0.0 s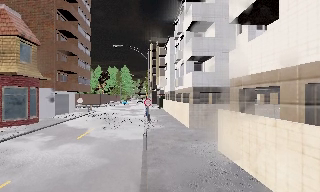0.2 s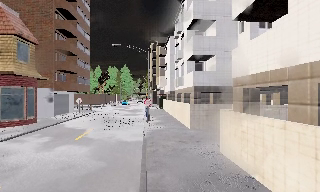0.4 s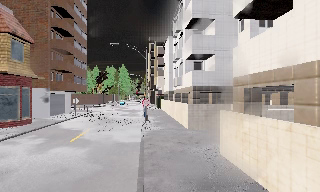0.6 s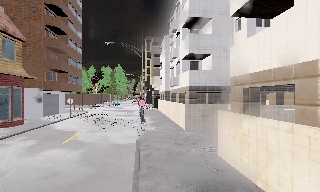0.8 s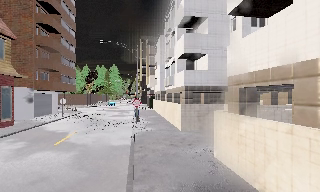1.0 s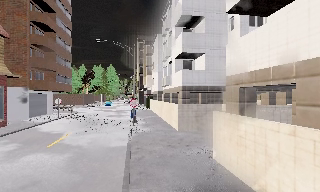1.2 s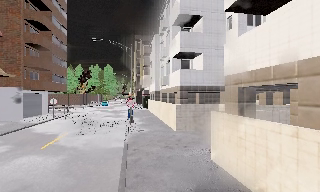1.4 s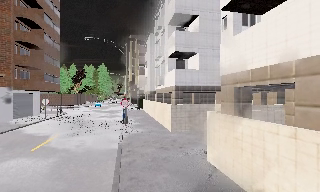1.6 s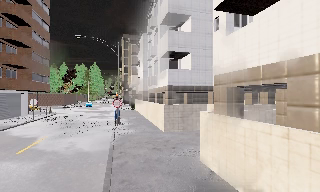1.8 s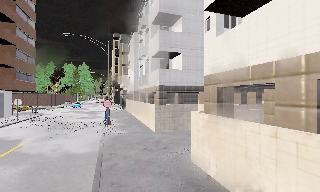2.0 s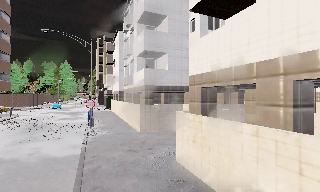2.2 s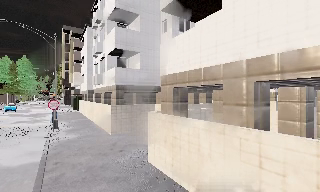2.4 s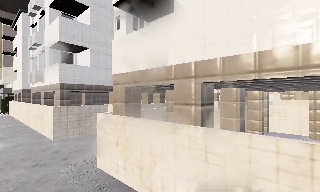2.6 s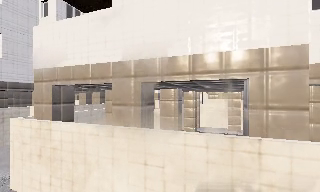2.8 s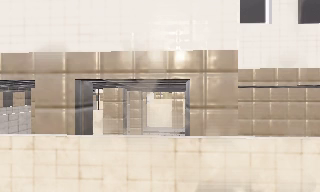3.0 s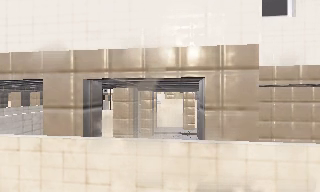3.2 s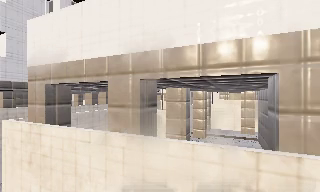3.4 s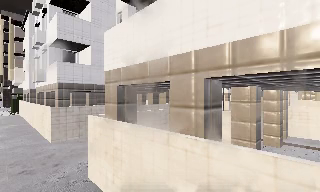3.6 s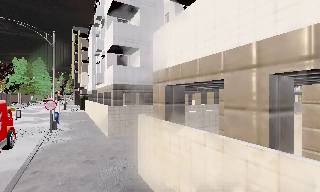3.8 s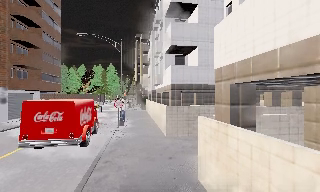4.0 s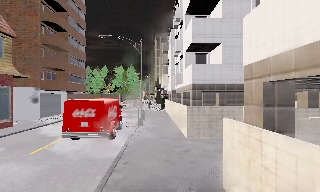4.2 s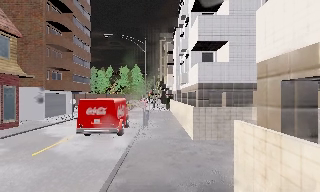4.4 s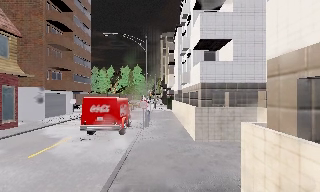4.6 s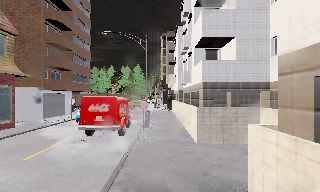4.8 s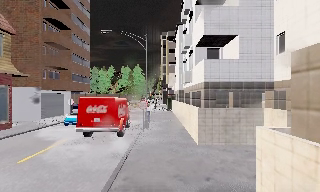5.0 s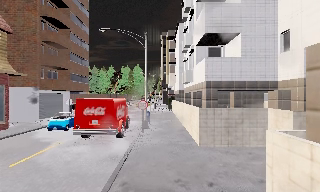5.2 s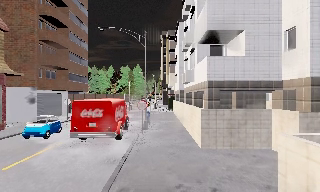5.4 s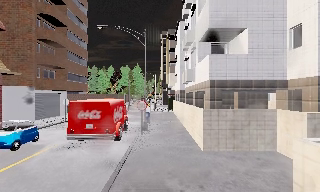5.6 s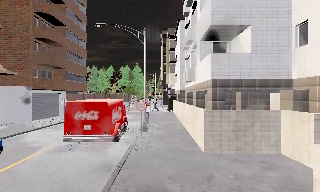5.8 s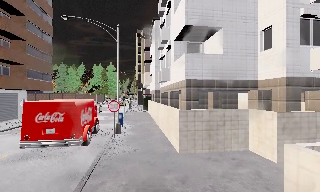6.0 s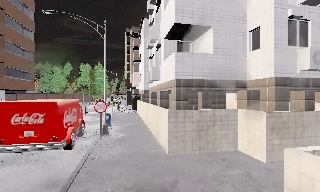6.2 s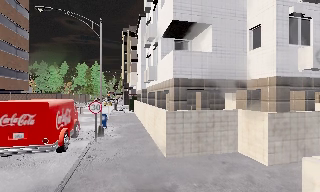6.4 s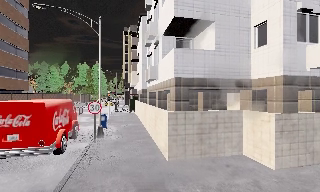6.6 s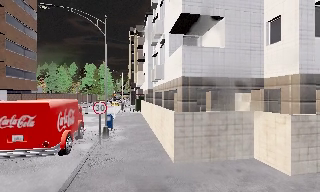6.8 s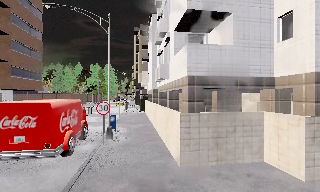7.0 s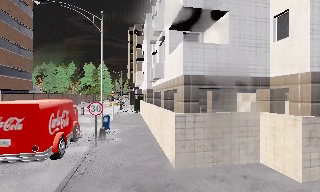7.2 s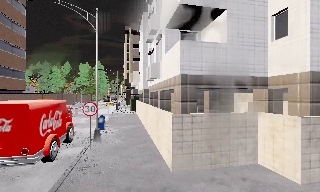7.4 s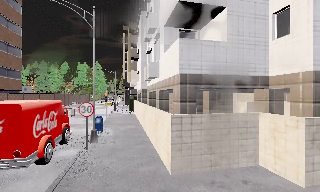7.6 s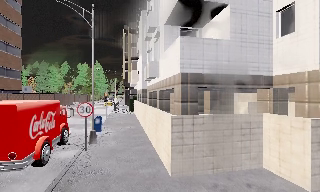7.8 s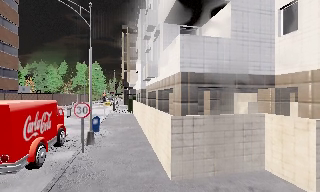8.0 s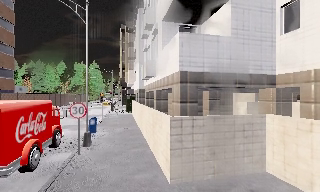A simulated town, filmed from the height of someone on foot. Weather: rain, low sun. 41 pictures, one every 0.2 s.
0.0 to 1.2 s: The camera travels forward, about 1.5 m, so what stands in front looms larger.
1.2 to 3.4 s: The scene slides to the left, as the camera pans about 35 degrees to its right. It travels forward, about 1.5 m.
3.4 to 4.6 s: The camera pans to its left, which is counterclockwise from overhead, by about 45 degrees. It travels forward, about 1.5 m.
4.6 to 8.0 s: The scene slides to the left, as the camera pans about 15 degrees to its right. It travels forward, about 4 m, so what stands in front looms larger.
The film runs forward here.
